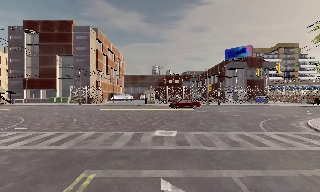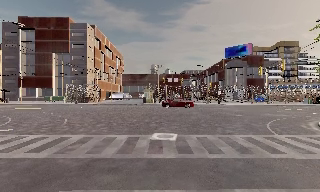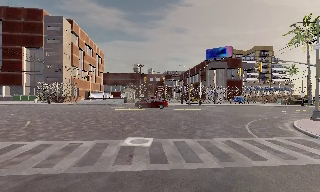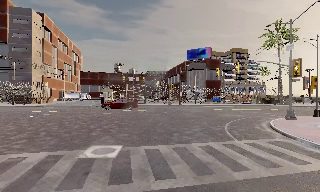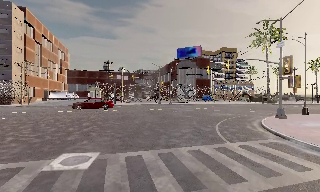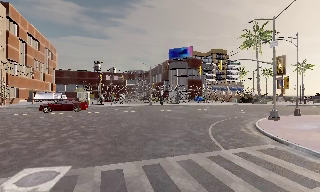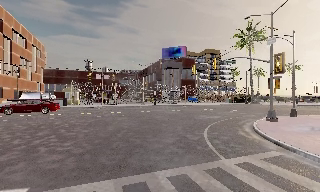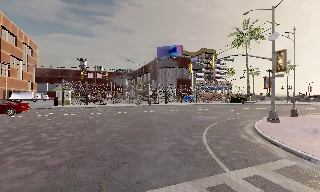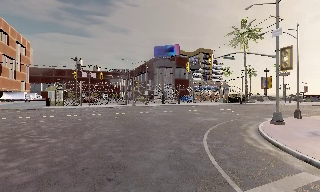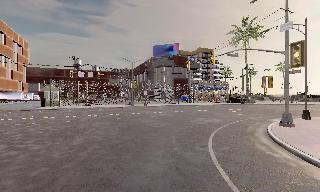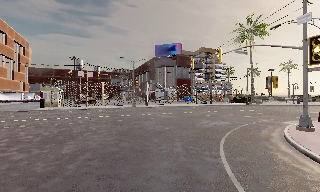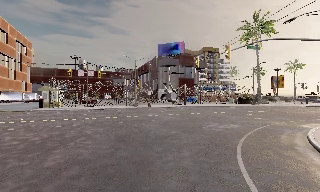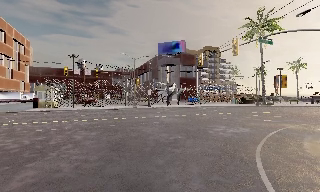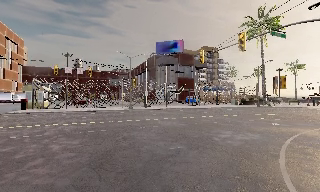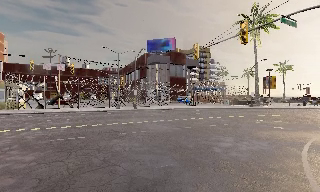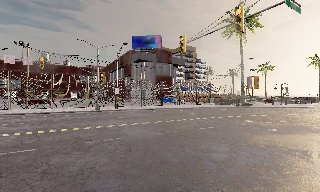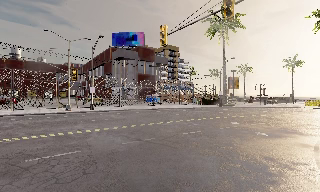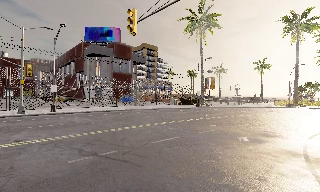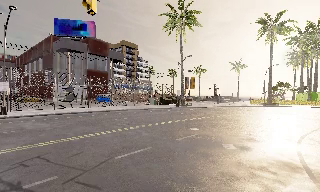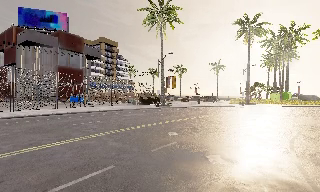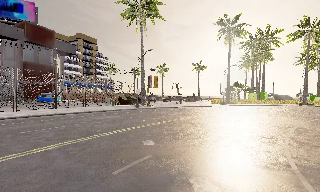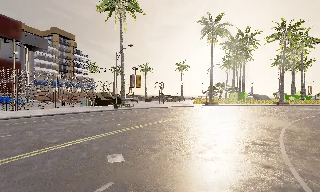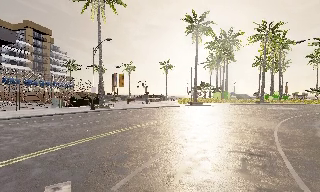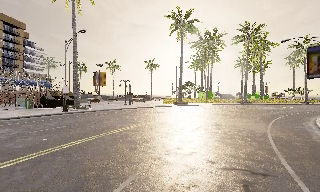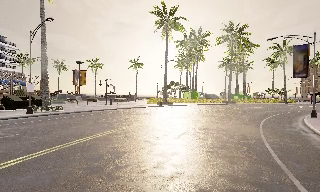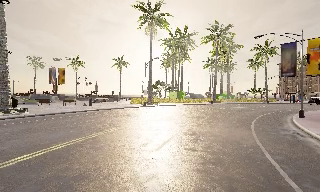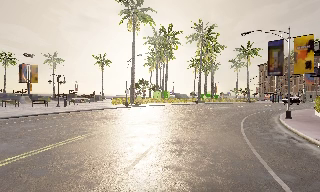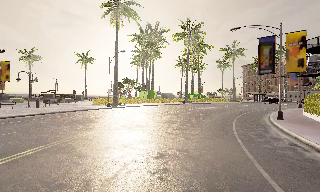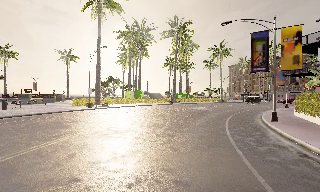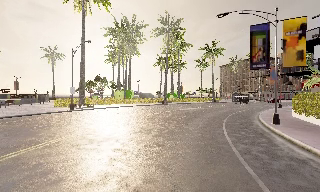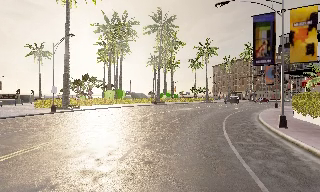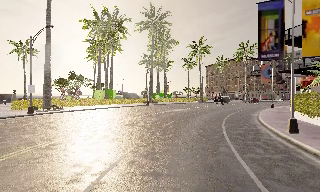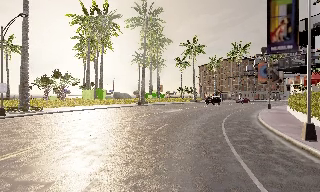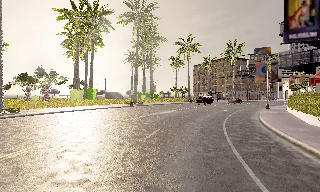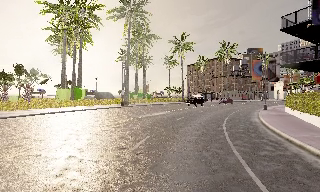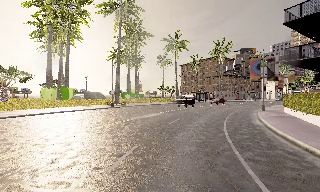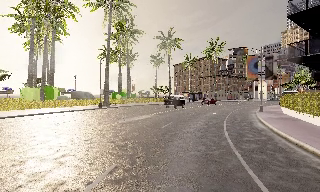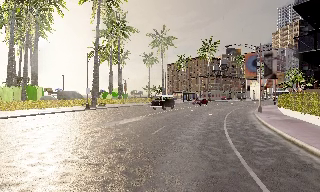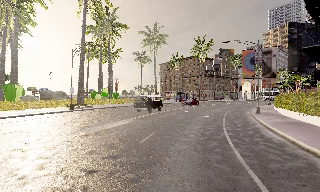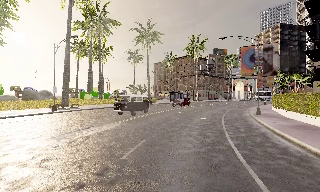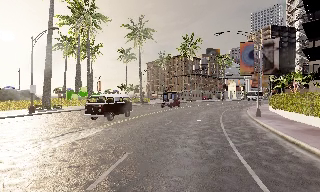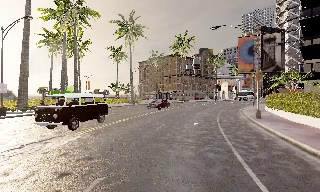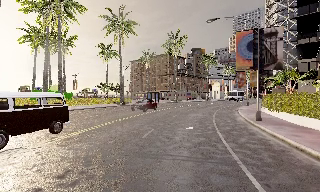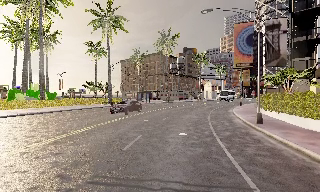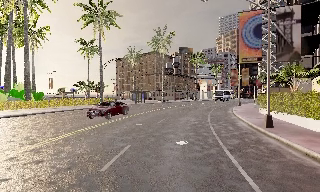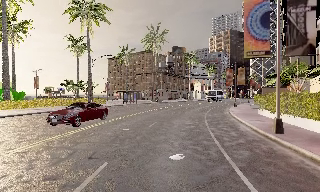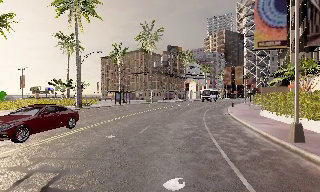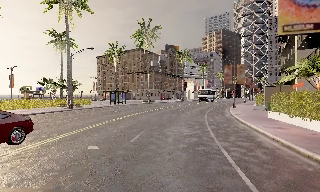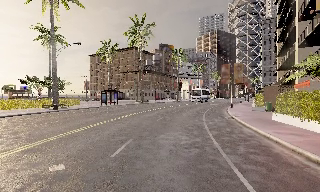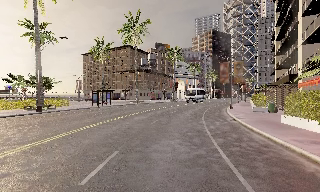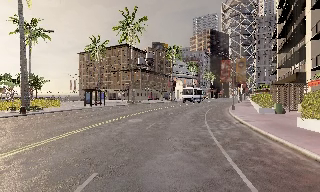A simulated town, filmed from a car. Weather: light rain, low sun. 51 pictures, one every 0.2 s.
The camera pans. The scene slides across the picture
to the left.
The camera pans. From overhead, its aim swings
clockwise.
0.0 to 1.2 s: The camera swings to its right by about 20 degrees, and the scene slides to the left. It travels forward, about 5 m, so what stands in front looms larger.
1.2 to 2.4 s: The camera travels forward, about 6 m, so what stands in front looms larger.
2.4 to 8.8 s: The scene slides to the left, as the camera pans about 120 degrees to its right. It travels forward, about 50 m.
8.8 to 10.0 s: The camera travels forward, about 9 m, so what stands in front looms larger.
The film runs forward here.
